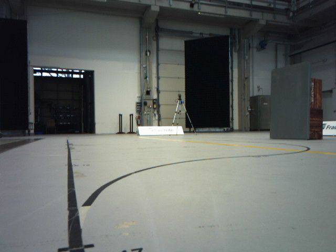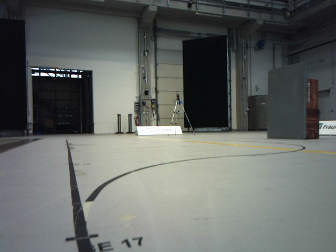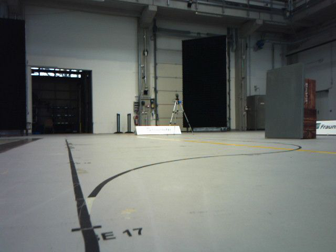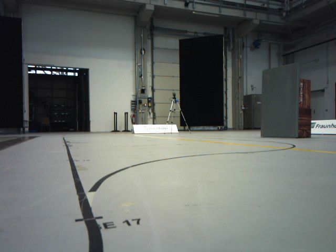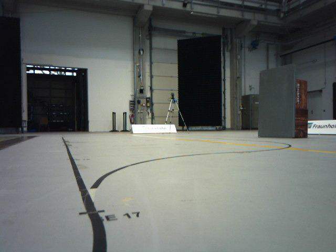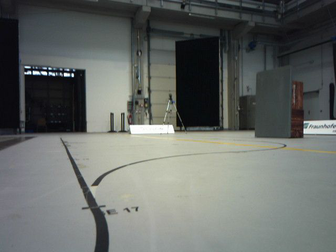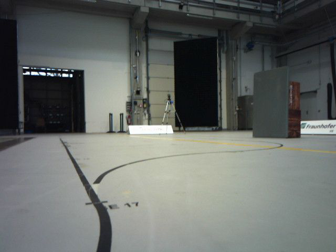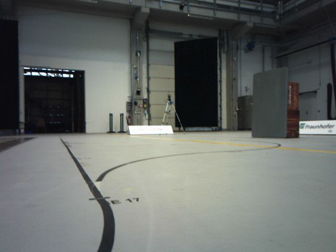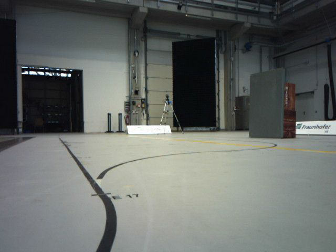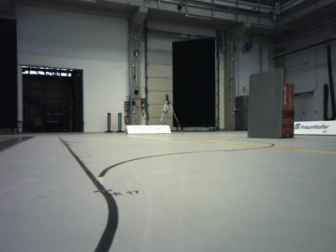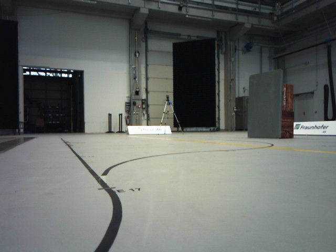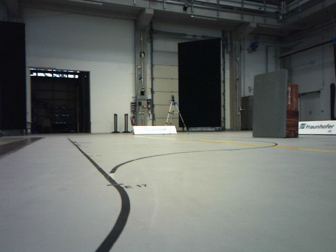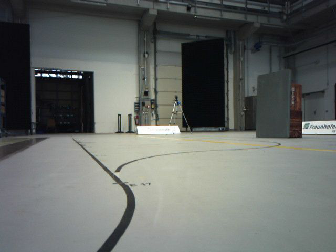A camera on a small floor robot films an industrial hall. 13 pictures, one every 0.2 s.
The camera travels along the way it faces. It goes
backward.
0.0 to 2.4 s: The camera travels backward, about 0.5 m, so what stands in front gets smaller.
The film runs backward here.
